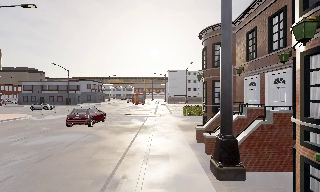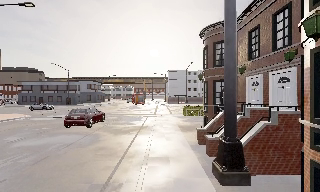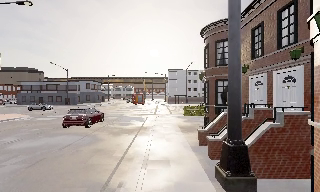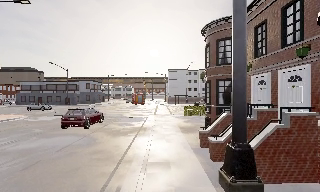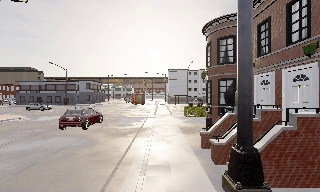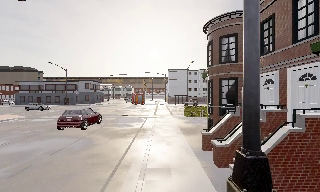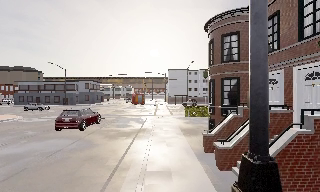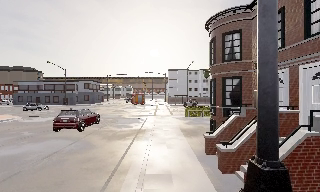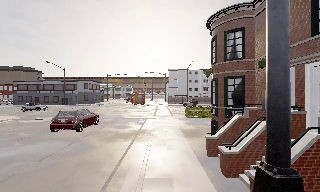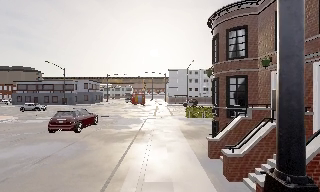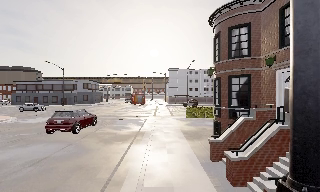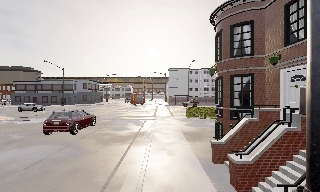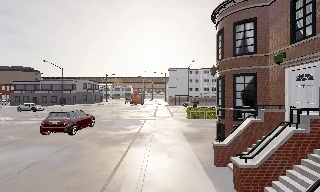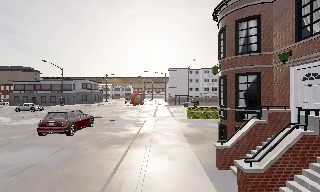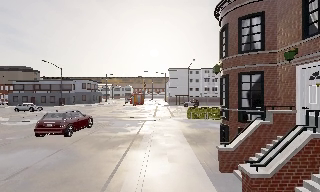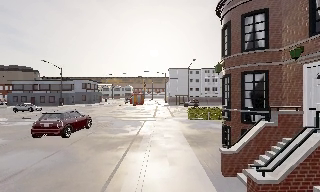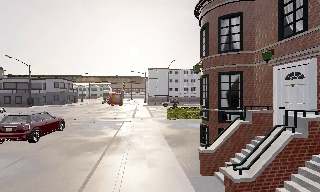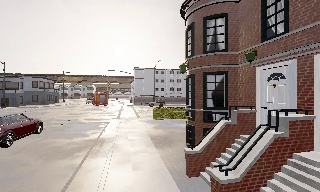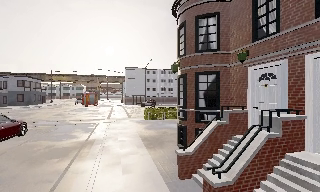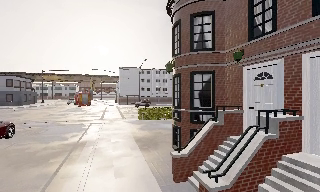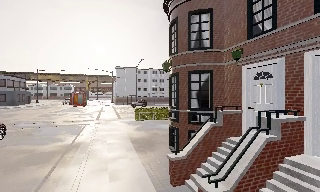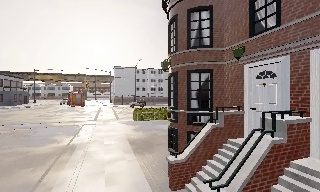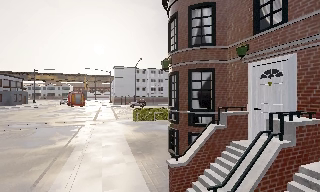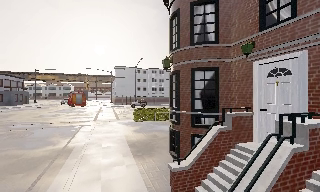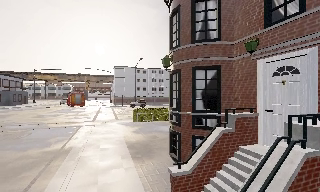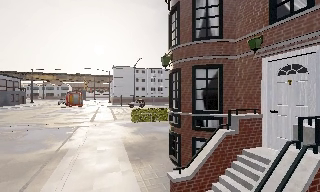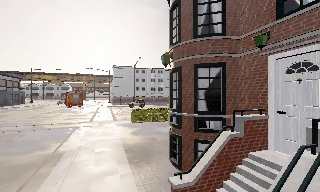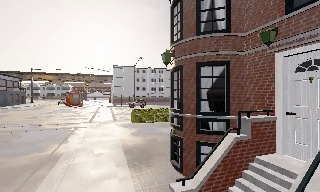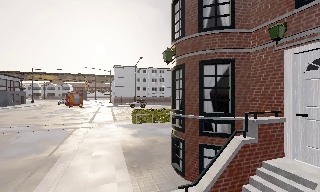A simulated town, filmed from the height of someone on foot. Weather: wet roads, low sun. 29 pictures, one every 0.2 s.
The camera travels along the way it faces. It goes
forward.
0.0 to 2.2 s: The camera travels forward, about 2.5 m, so what stands in front looms larger.
2.2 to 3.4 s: The scene slides to the left, as the camera pans about 10 degrees to its right. It travels forward, about 1.5 m, so what stands in front looms larger.
3.4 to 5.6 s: The camera travels forward, about 2.5 m, so what stands in front looms larger.
The film runs forward here.
